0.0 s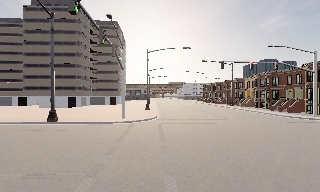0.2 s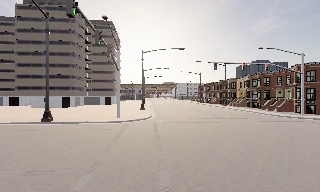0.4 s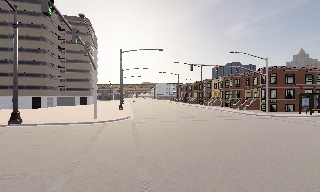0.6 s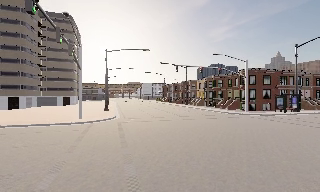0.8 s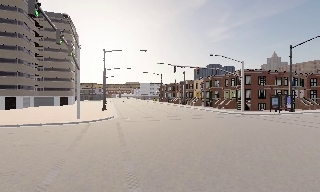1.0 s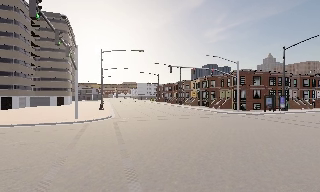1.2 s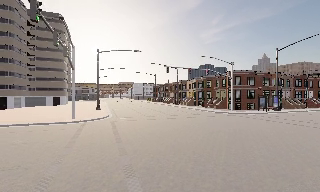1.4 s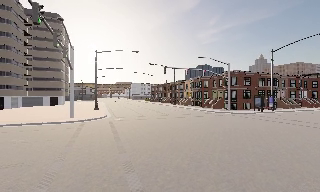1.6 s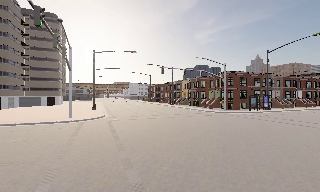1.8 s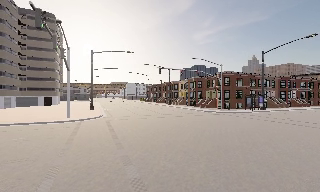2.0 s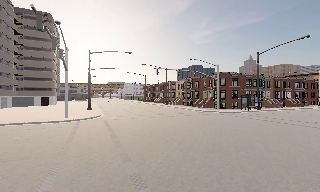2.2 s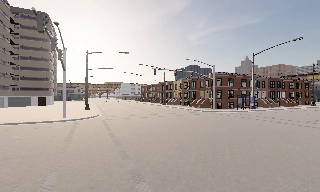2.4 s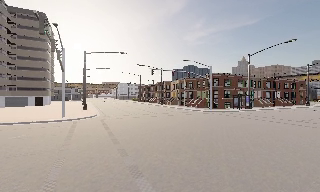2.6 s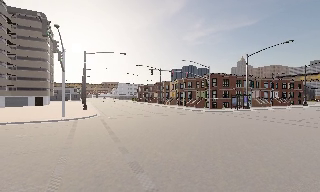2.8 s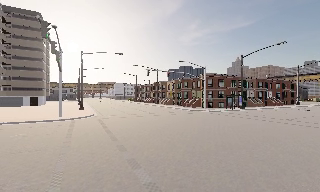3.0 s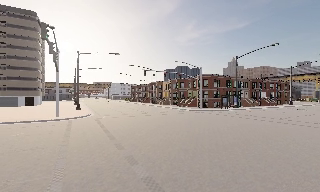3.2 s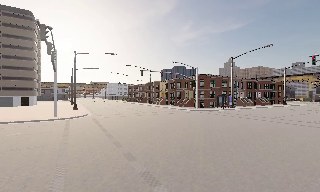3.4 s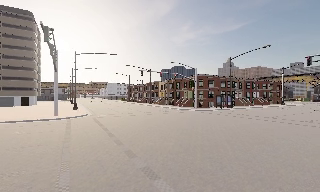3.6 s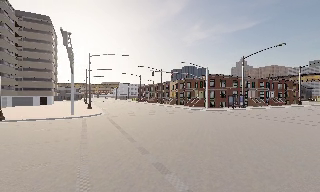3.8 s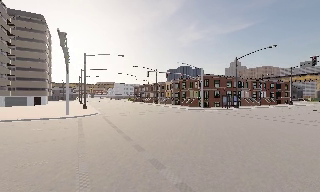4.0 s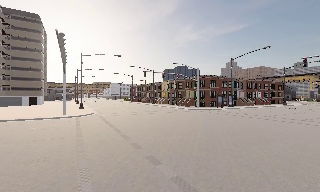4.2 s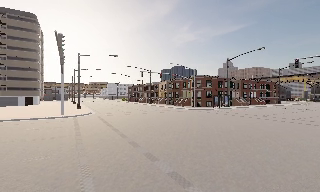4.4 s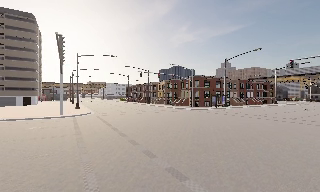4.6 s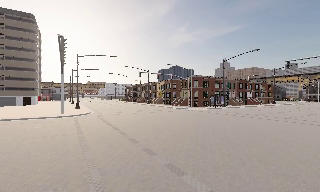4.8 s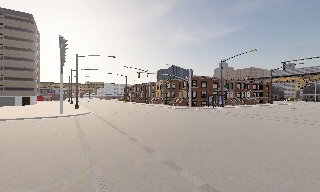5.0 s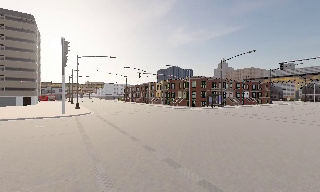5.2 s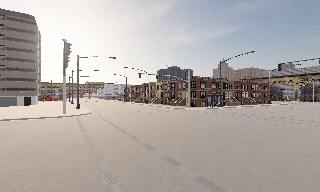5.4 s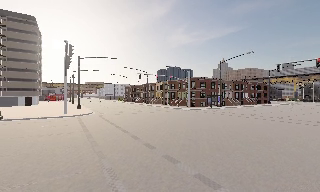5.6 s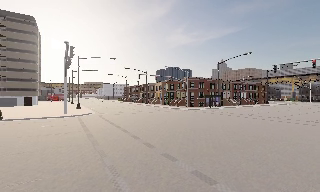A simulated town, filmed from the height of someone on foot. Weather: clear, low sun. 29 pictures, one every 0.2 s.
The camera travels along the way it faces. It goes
backward.
0.0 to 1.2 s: The camera swings to its right by about 20 degrees, and the scene slides to the left. It travels backward, about 2 m, so what stands in front gets smaller.
1.2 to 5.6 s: The camera swings to its right by about 10 degrees, and the scene slides to the left. It travels backward, about 7 m, so what stands in front gets smaller.
The film runs backward here.
